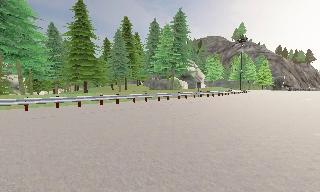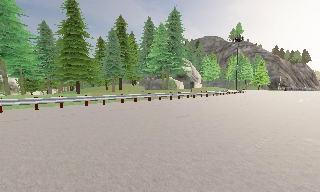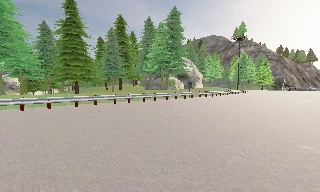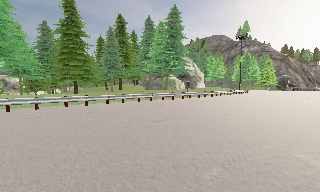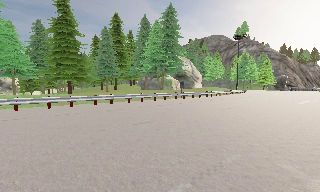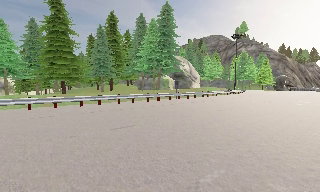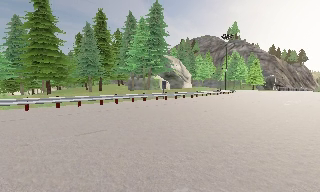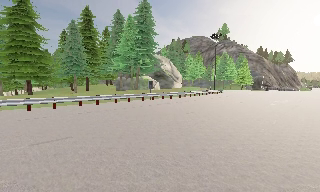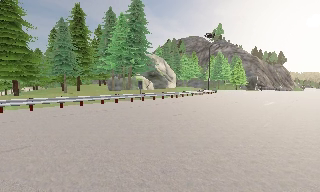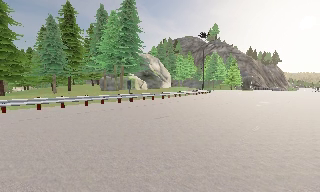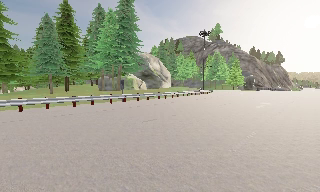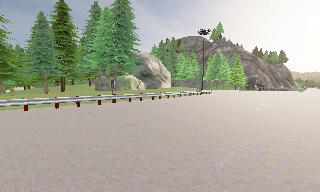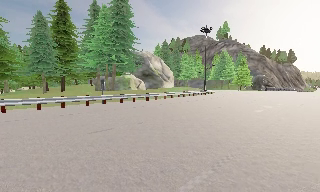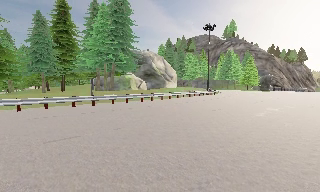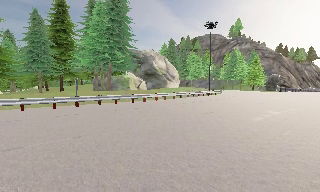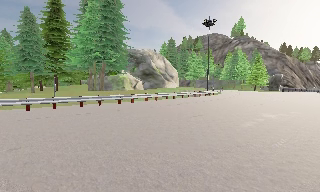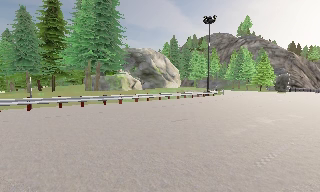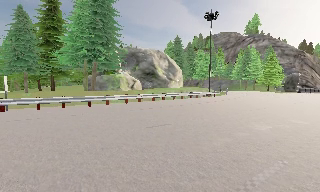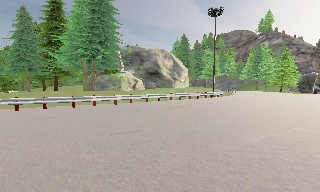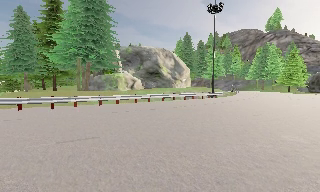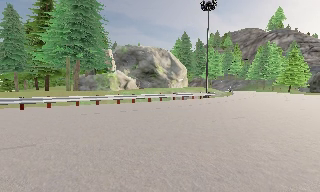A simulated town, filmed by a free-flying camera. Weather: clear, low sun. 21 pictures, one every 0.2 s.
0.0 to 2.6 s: The camera travels to its right and forward, about 12 m, so close, fixed things drift to the left.
2.6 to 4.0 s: The camera pans to its left, which is counterclockwise from overhead, by about 15 degrees. It travels to its right and forward, about 10 m, so close, fixed things drift to the left.
The film runs backward here.
